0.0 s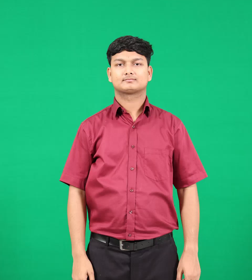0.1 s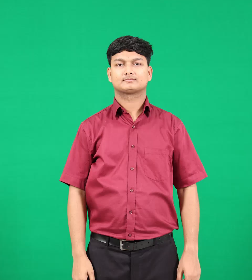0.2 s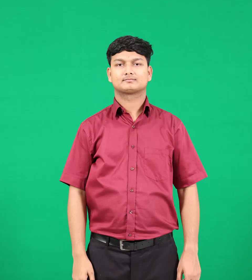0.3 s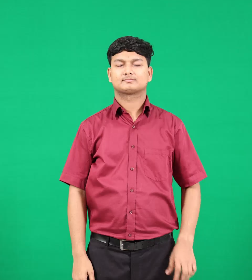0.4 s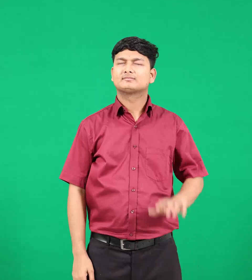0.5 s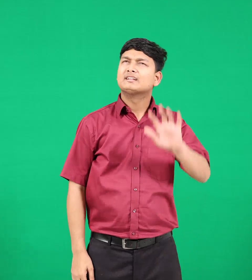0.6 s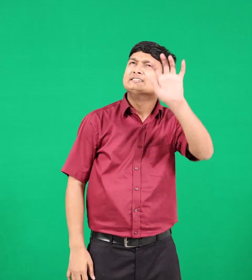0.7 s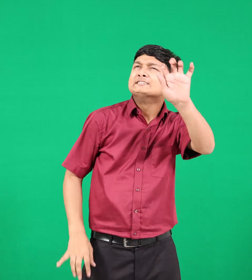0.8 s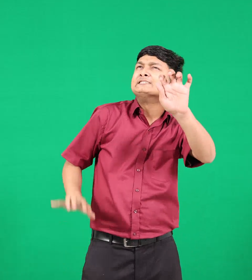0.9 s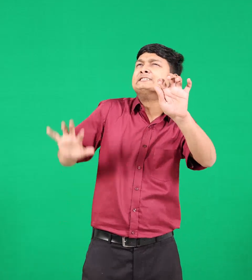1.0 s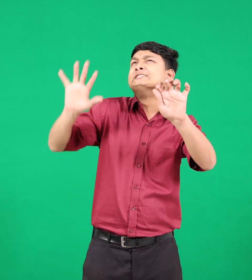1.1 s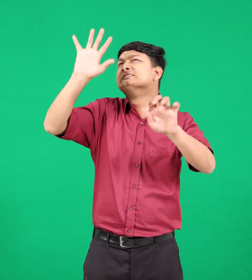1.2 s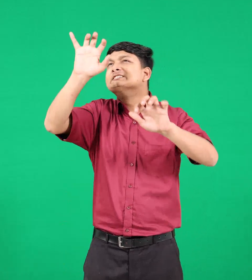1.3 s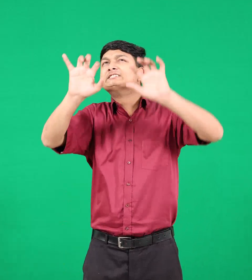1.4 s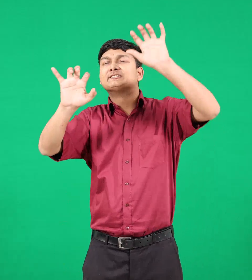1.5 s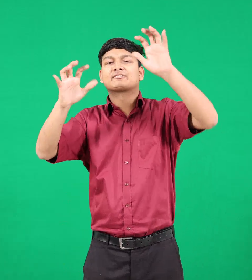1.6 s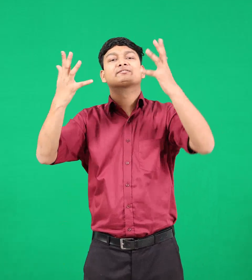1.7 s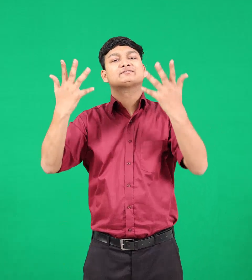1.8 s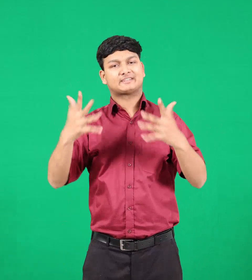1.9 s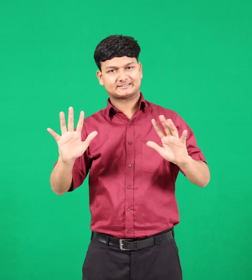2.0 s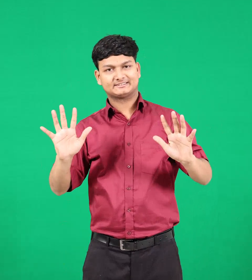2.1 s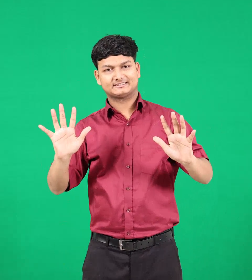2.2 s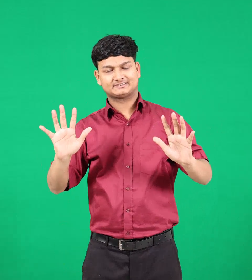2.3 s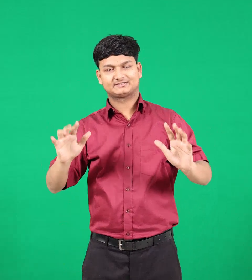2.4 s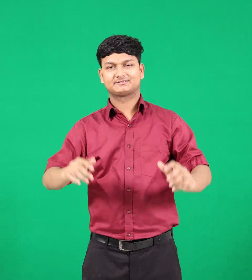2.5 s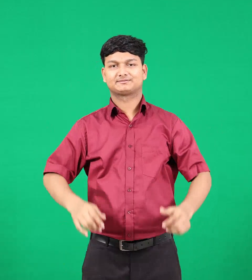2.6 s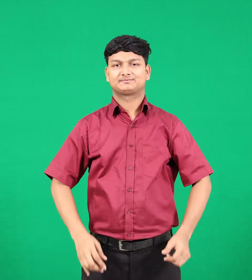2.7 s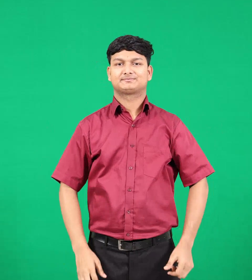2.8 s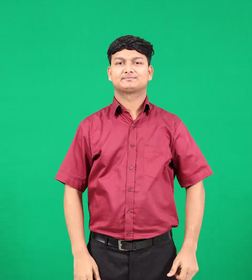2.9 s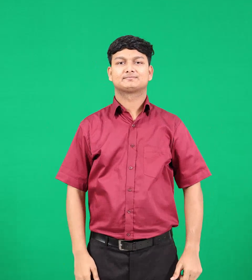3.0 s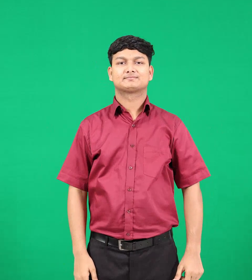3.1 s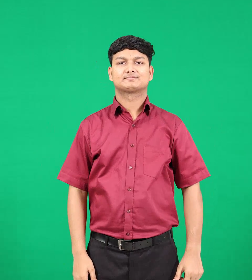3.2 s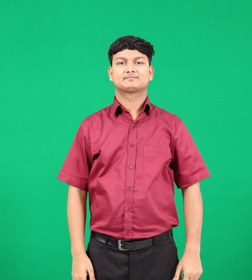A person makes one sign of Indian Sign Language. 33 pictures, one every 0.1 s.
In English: climbed
